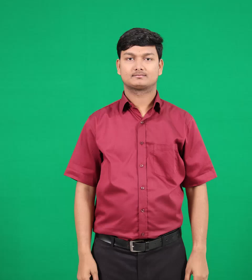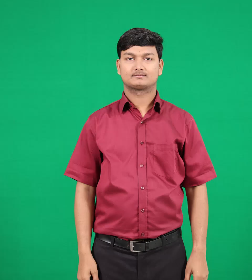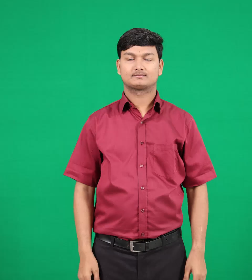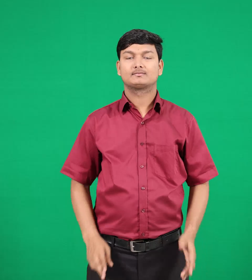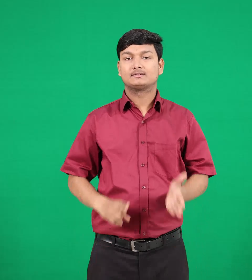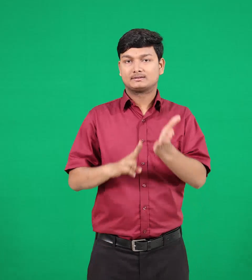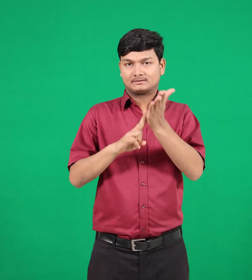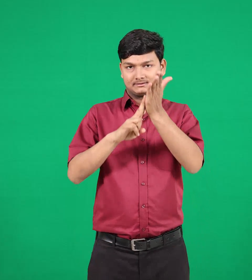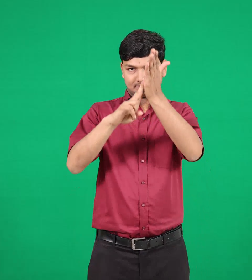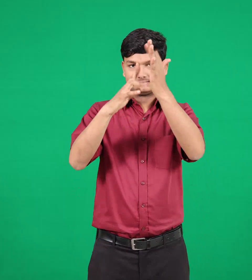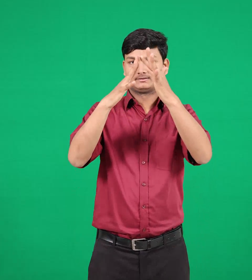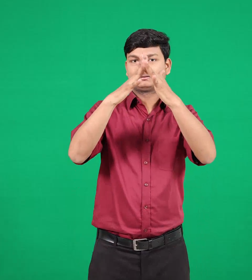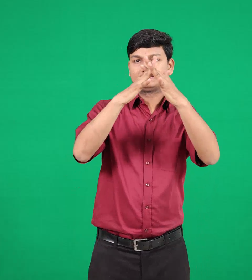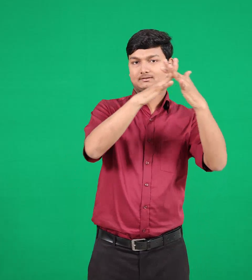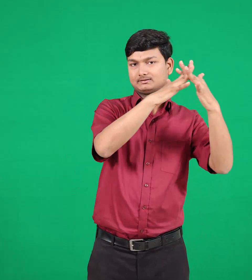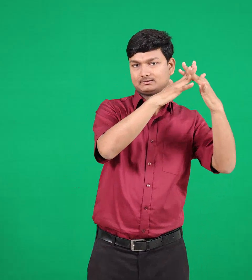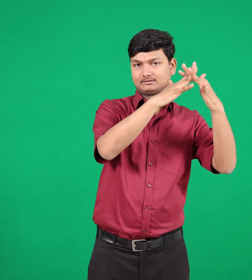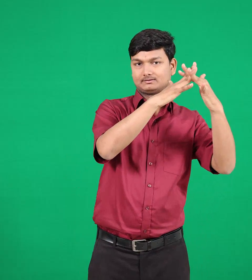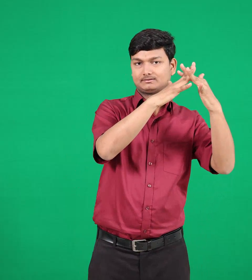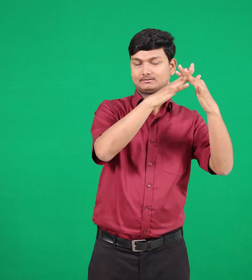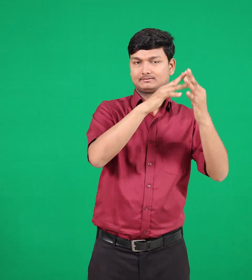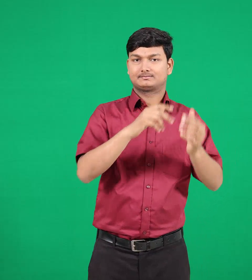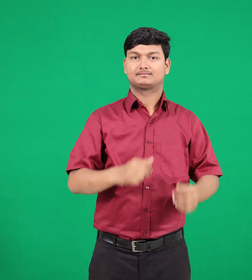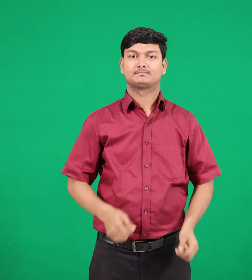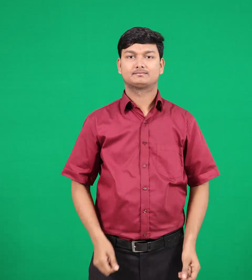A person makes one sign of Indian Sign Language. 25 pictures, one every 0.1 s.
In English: northwest
